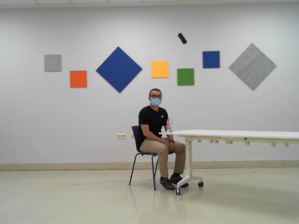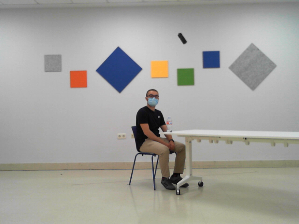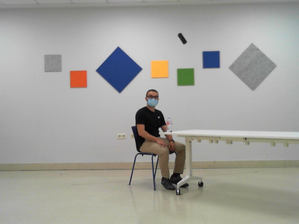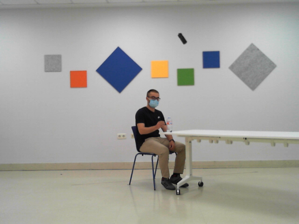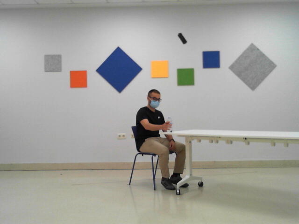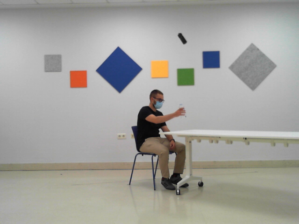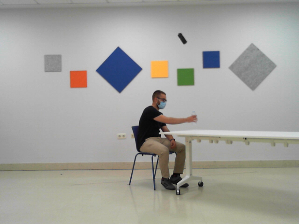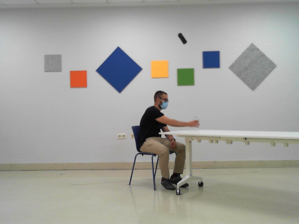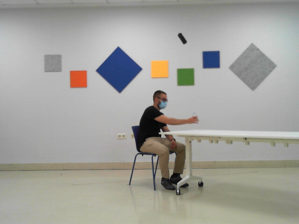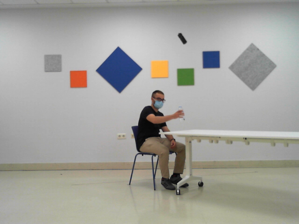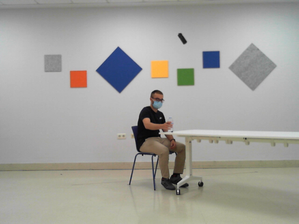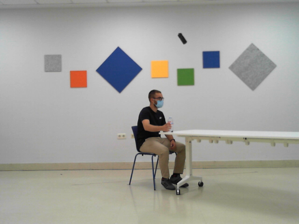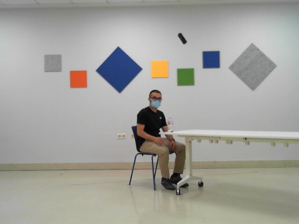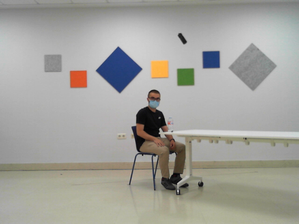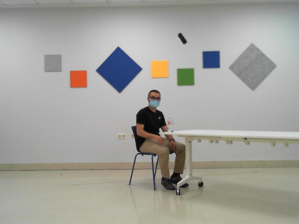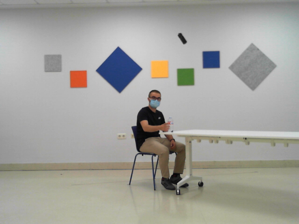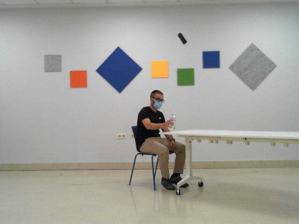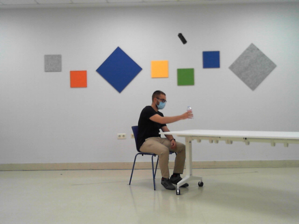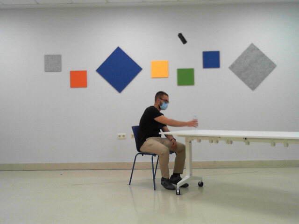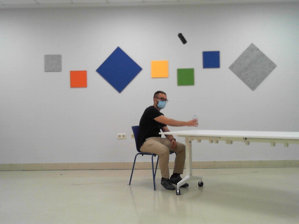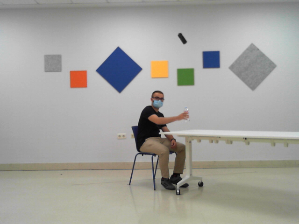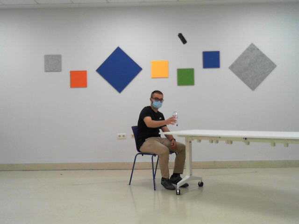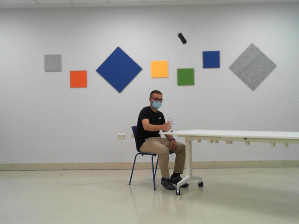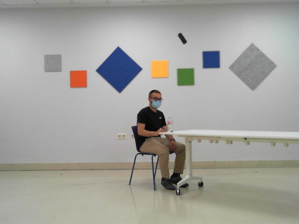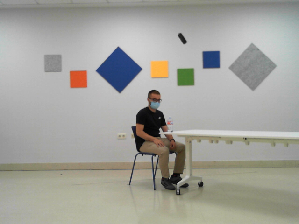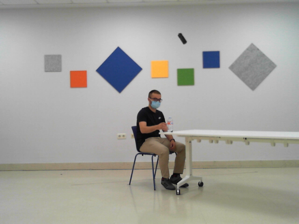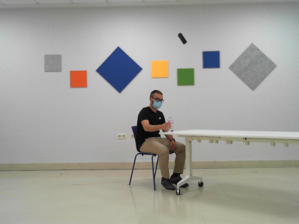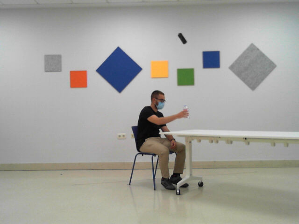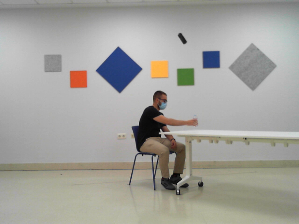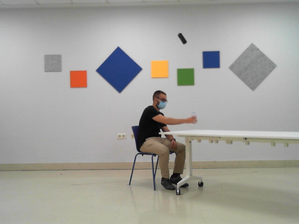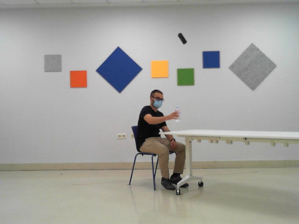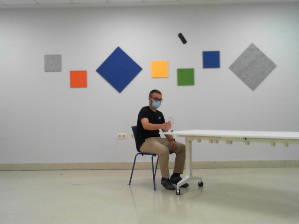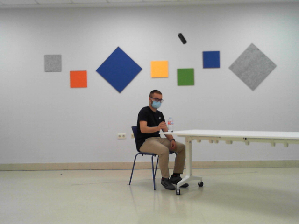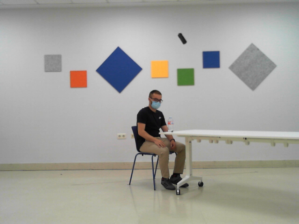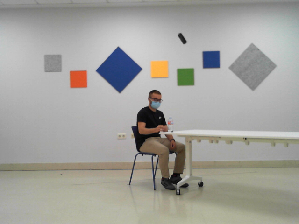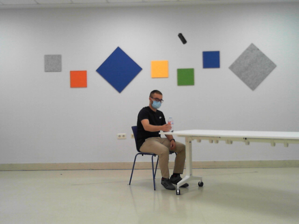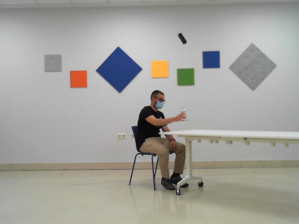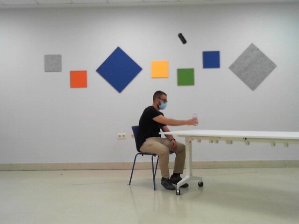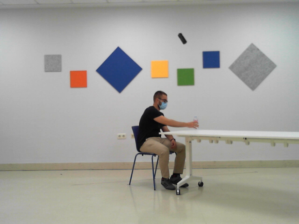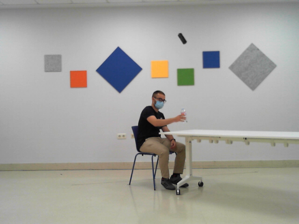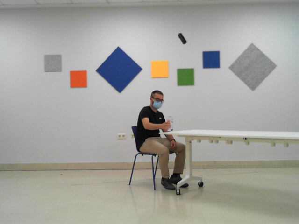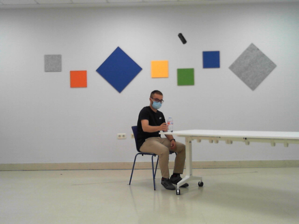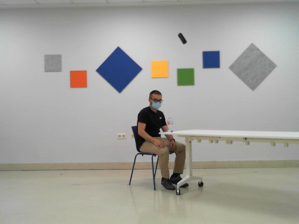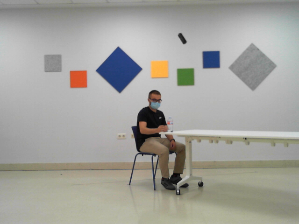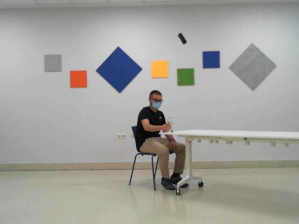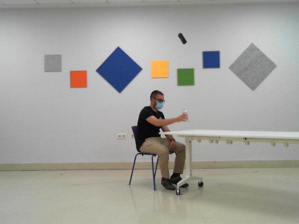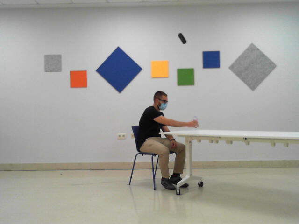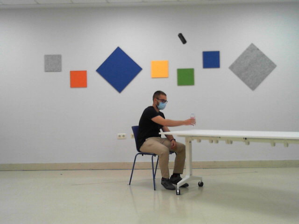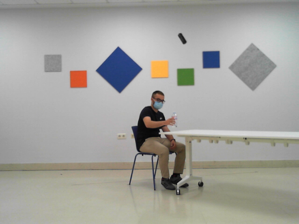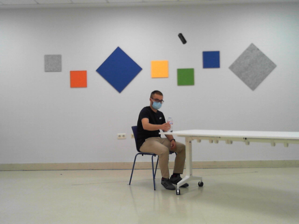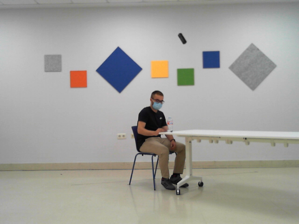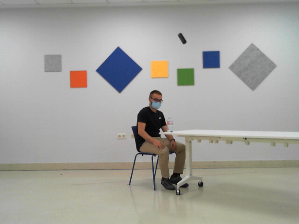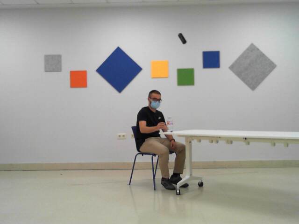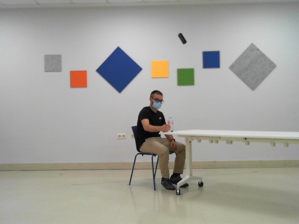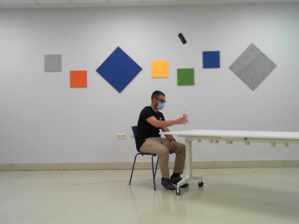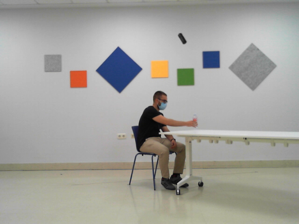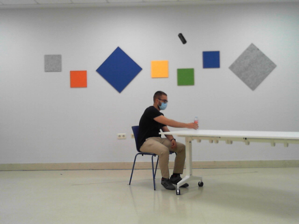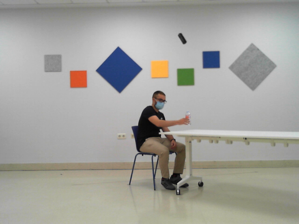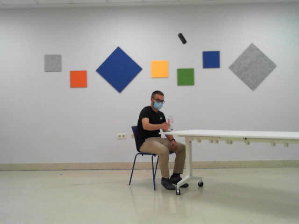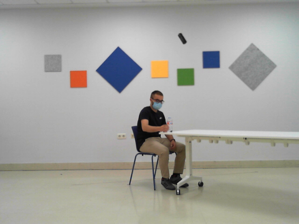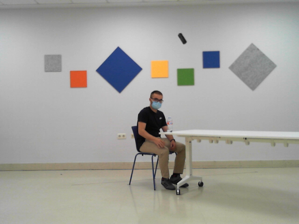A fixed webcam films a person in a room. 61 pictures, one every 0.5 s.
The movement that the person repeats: Move a bottle from side to side, right hand.
